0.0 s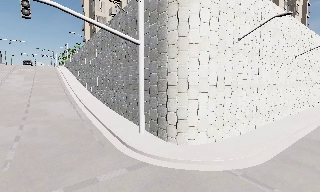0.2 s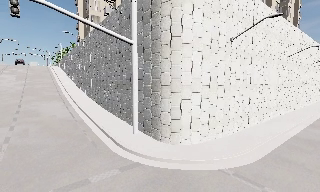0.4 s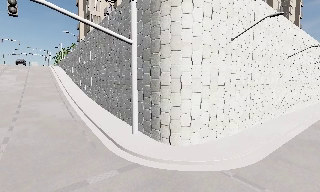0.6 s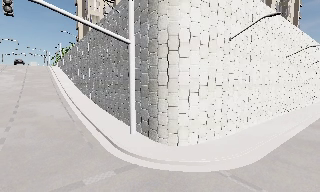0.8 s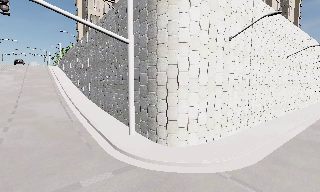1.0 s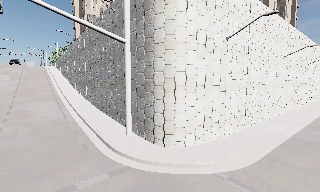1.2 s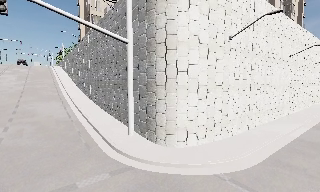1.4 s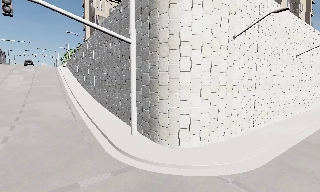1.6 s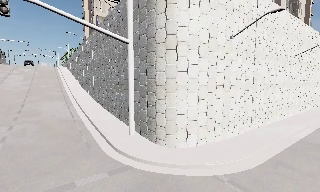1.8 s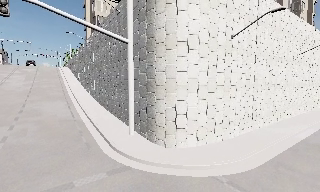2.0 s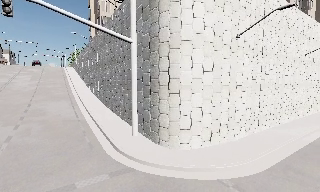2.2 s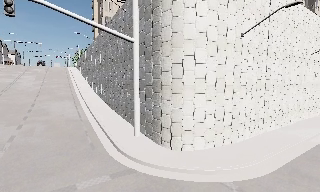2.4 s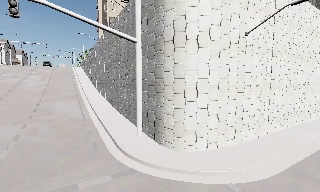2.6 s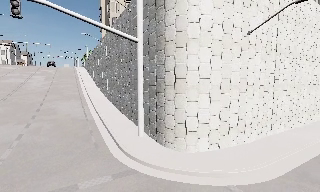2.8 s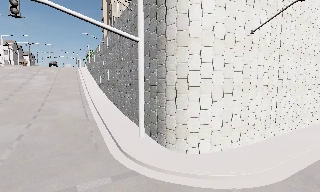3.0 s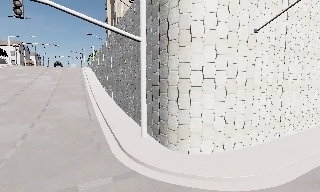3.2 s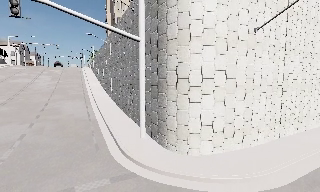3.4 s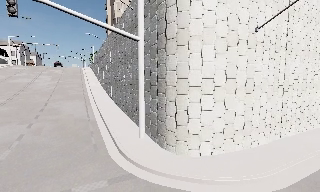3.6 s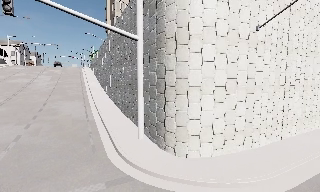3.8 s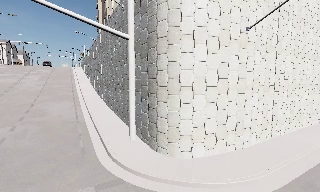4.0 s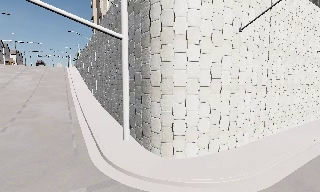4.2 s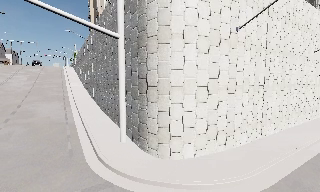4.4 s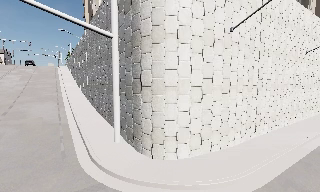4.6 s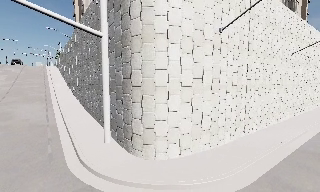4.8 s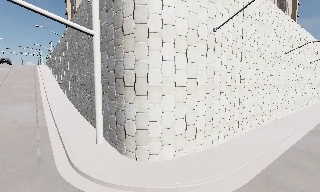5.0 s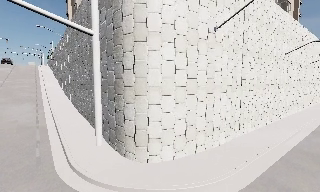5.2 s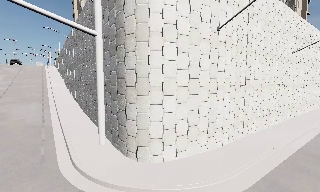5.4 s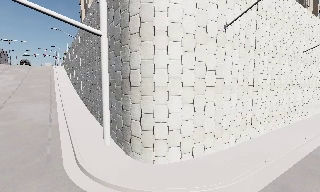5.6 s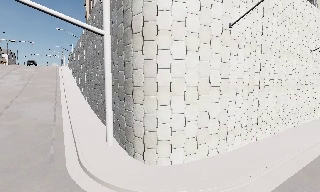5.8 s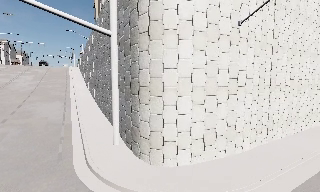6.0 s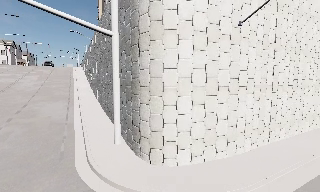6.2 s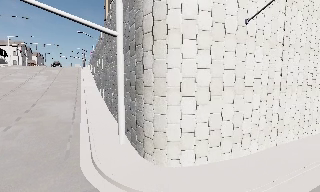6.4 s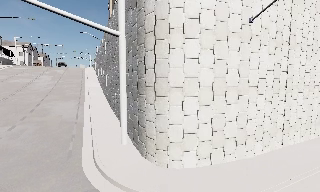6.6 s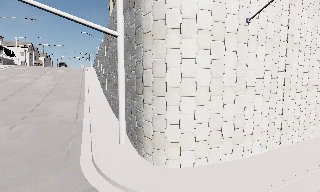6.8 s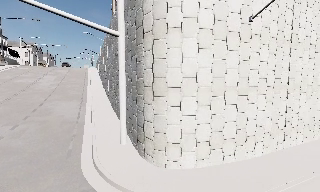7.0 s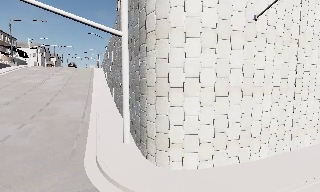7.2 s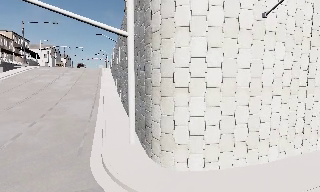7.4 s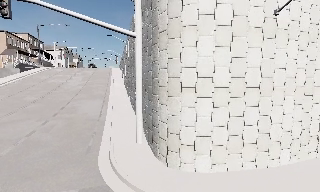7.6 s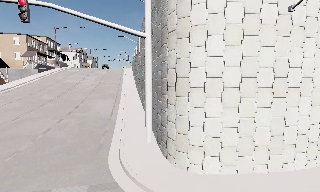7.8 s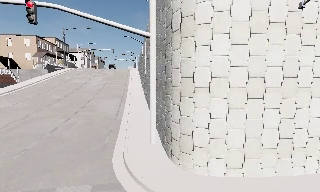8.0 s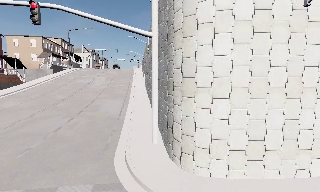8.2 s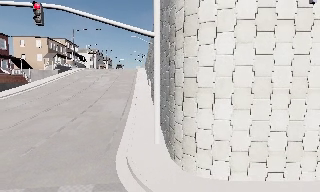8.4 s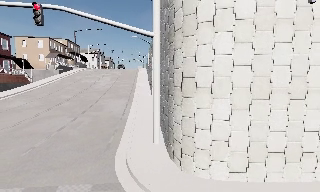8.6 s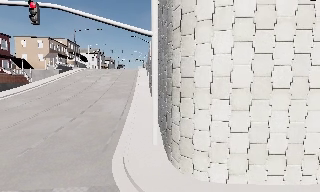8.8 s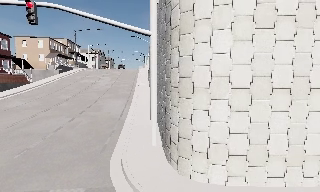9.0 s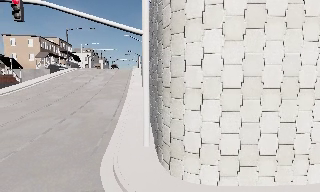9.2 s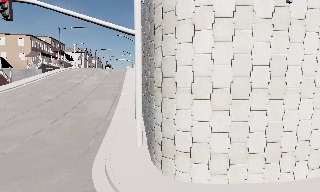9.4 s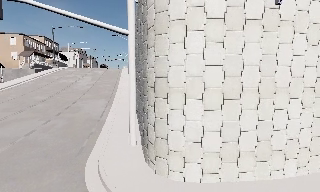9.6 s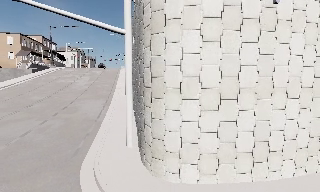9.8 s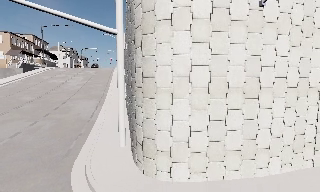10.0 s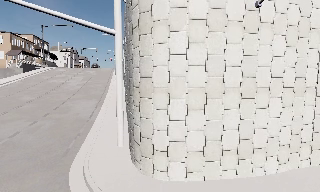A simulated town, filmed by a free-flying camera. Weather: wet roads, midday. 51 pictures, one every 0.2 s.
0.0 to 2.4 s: The camera travels to its right and forward, about 1 m.
2.4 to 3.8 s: The camera travels forward, about 1 m, so what stands in front looms larger.
3.8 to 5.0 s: The camera shifts only a little, or ends up much as it began.
5.0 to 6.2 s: The camera swings to its left by about 10 degrees, and the scene slides to the right.
6.2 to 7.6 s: The camera pans to its left, which is counterclockwise from overhead, by about 15 degrees. It travels to its right, about 0.5 m.
7.6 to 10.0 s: The camera travels to its right, about 1 m, so close, fixed things drift to the left.
The film runs backward here.
